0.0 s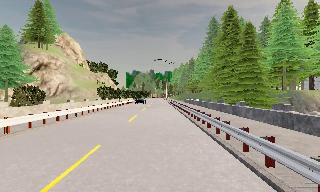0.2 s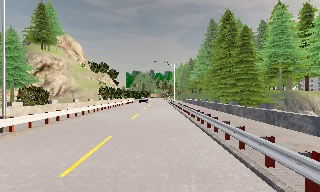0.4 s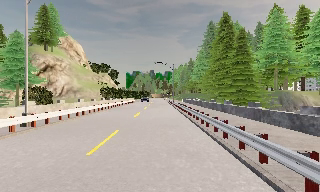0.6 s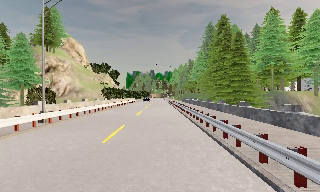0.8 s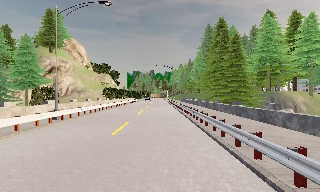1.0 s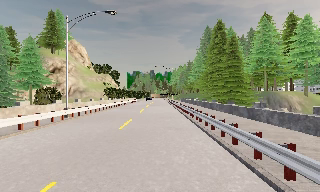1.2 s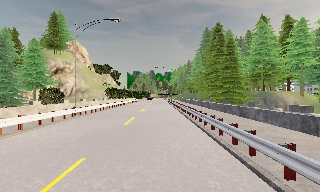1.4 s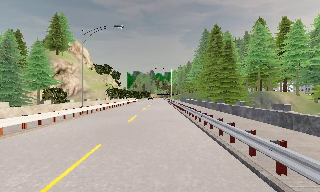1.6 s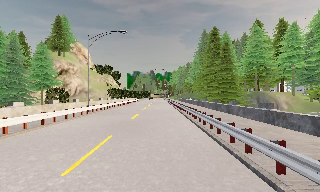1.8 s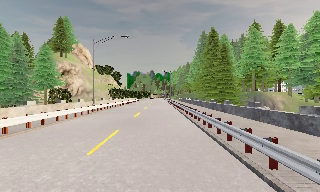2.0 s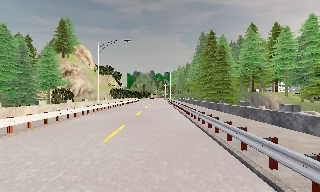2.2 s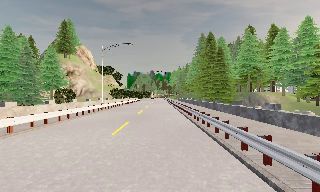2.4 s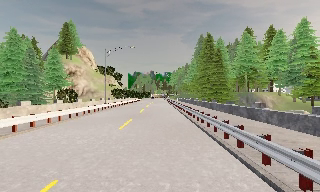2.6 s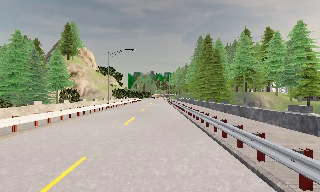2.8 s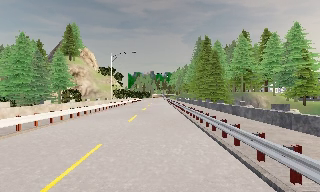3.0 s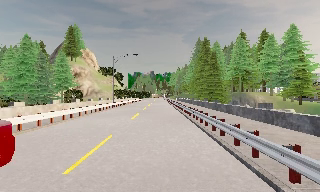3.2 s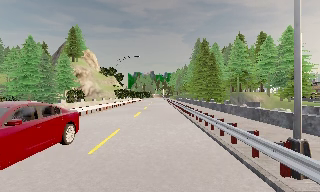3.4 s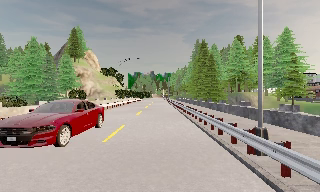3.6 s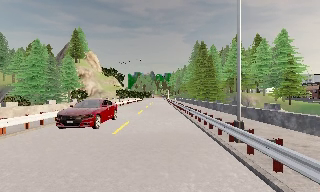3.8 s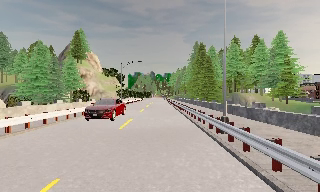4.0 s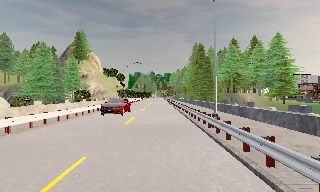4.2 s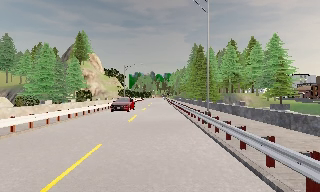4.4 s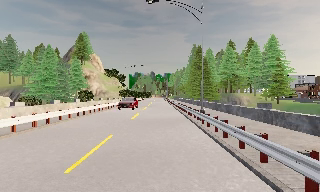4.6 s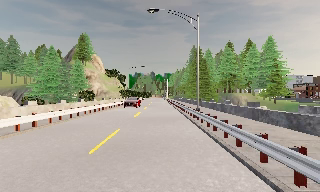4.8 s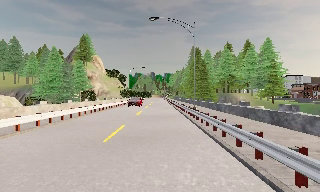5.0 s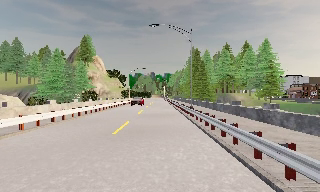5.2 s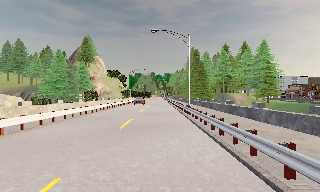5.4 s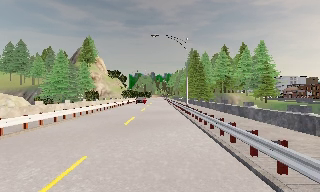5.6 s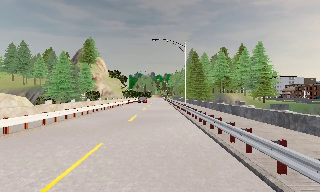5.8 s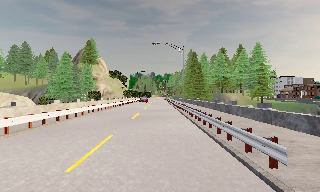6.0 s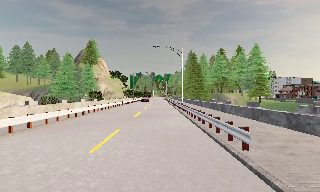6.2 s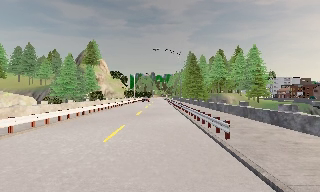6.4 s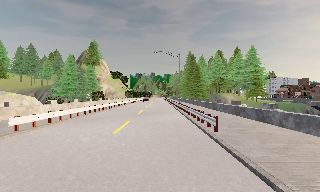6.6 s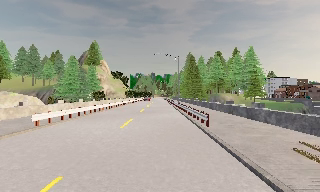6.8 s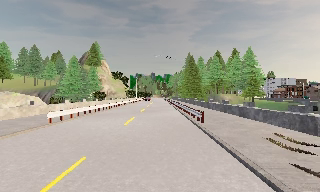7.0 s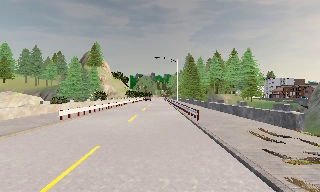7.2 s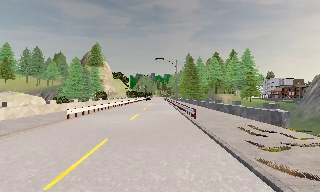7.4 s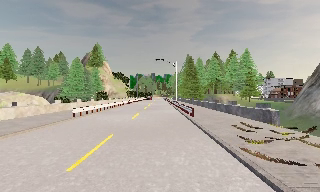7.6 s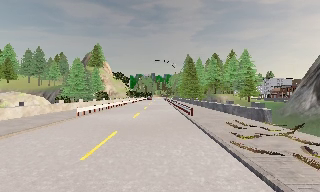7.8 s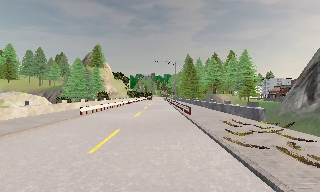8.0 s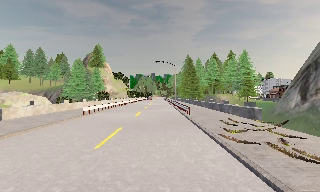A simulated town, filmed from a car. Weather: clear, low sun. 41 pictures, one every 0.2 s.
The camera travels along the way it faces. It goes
backward.
0.0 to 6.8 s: The camera travels backward, about 40 m, so what stands in front gets smaller.
6.8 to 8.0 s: The camera travels backward, about 4 m, so what stands in front gets smaller. It loses speed.
The film runs backward here.
